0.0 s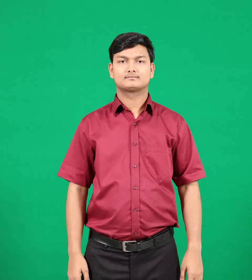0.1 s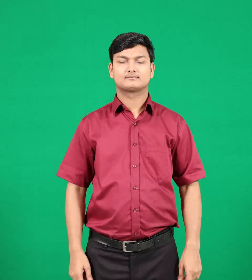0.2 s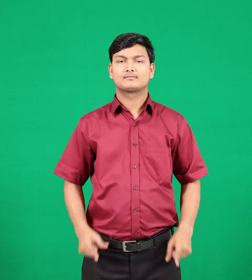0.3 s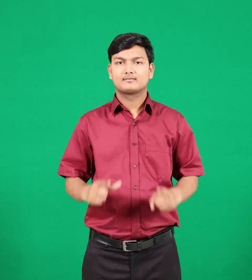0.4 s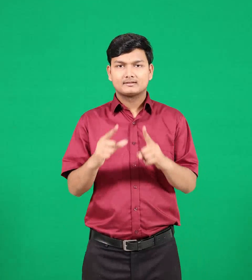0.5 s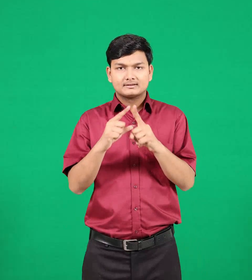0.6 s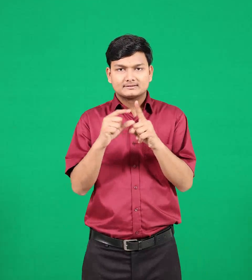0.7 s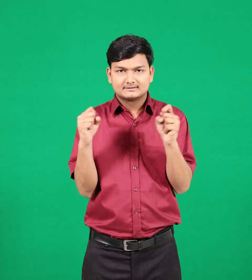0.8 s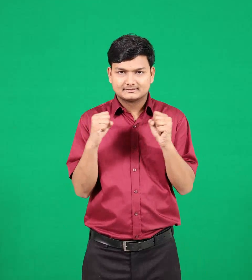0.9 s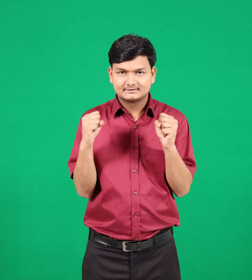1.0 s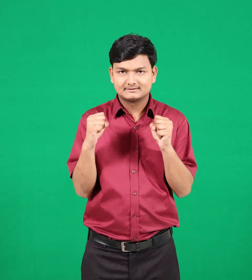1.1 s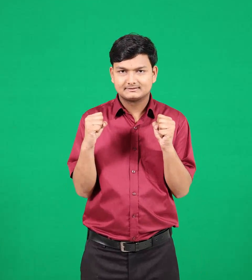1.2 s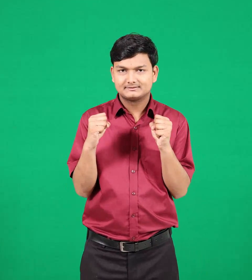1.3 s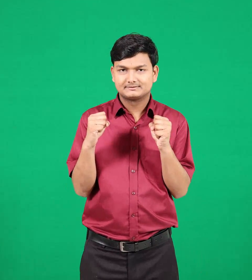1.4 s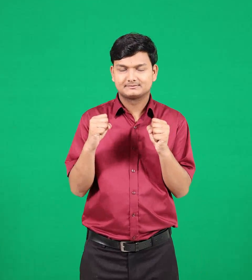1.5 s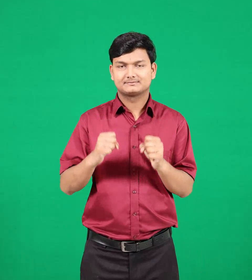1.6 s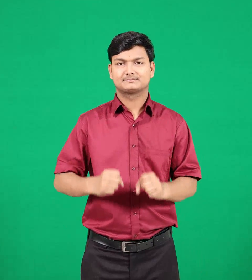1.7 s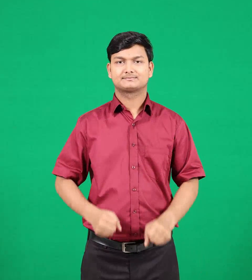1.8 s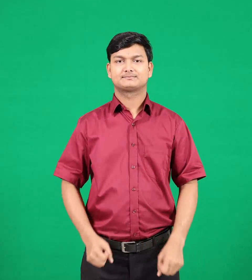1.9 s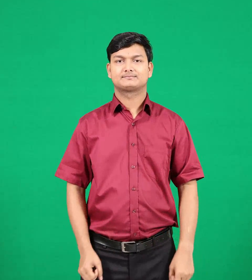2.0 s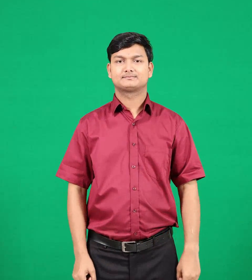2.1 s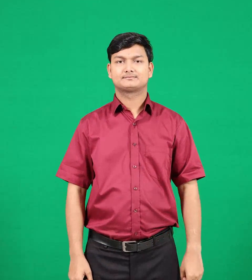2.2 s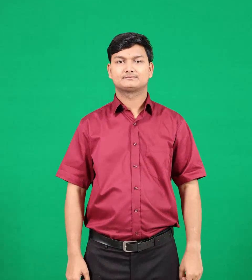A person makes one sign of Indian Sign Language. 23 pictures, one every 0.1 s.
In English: december
